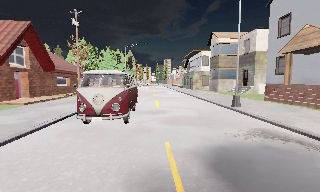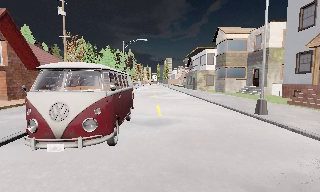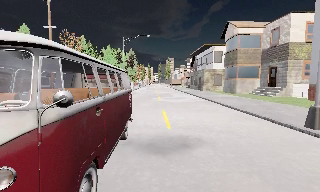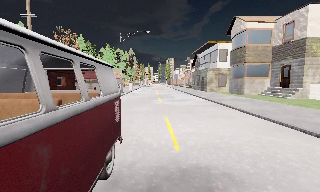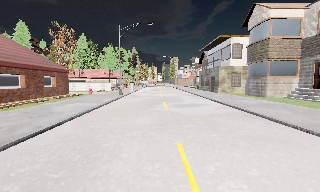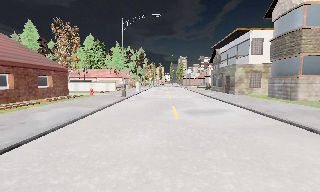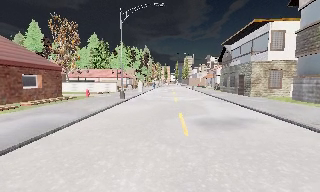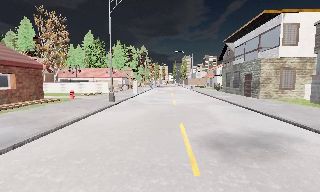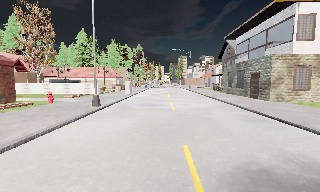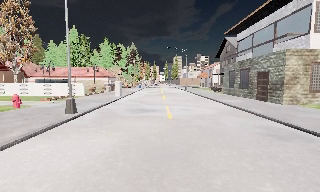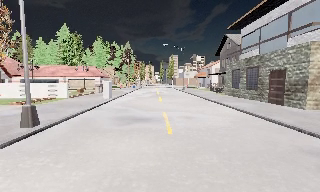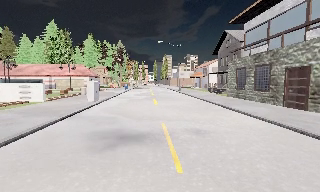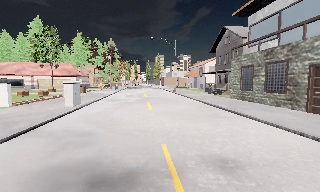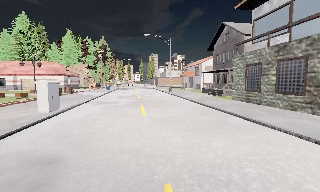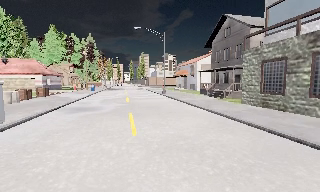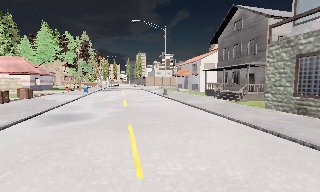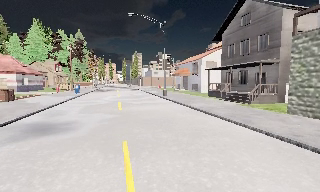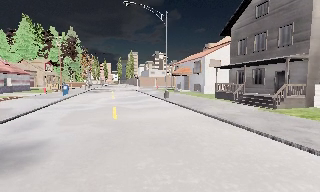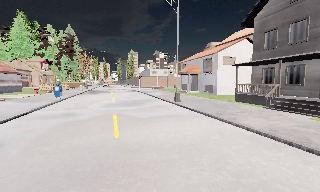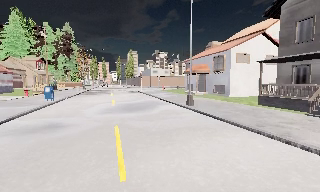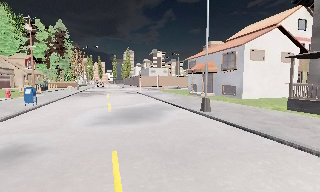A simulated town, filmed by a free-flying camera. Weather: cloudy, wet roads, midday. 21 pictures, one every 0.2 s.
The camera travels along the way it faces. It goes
forward.
0.0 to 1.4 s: The camera travels forward, about 15 m, so what stands in front looms larger.
1.4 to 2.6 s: The scene slides to the left, as the camera pans about 15 degrees to its right. It travels forward, about 12 m, so what stands in front looms larger.
2.6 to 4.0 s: The camera travels forward, about 15 m, so what stands in front looms larger.
The film runs forward here.
